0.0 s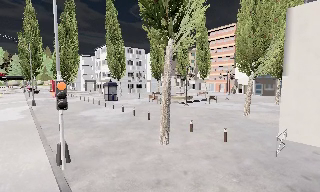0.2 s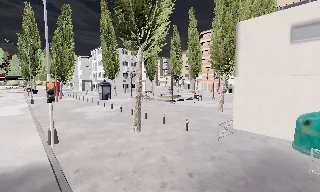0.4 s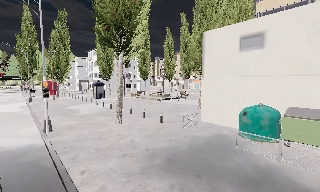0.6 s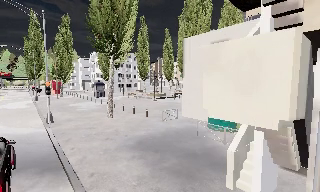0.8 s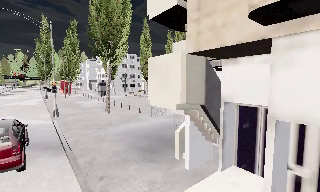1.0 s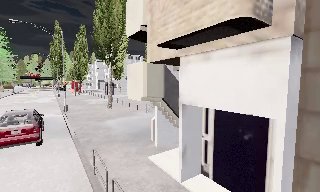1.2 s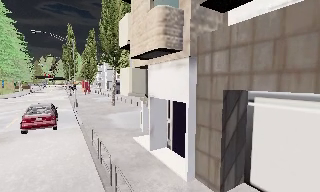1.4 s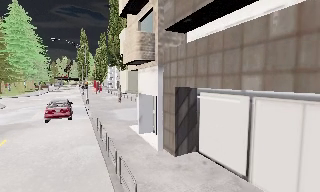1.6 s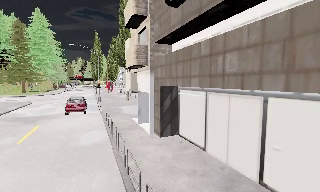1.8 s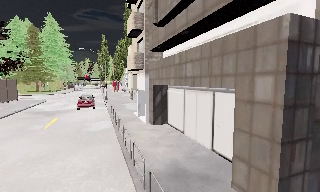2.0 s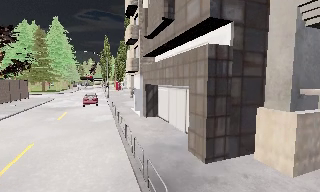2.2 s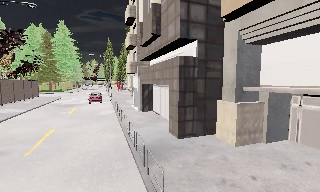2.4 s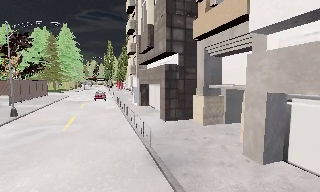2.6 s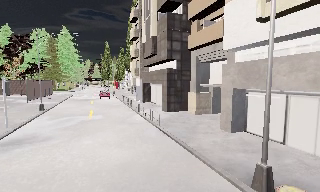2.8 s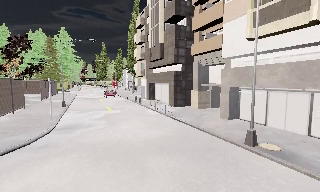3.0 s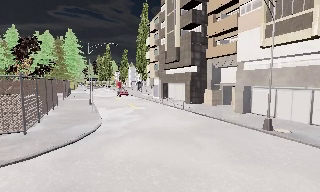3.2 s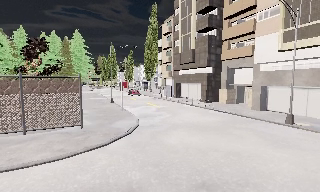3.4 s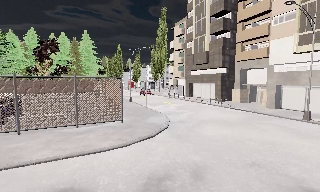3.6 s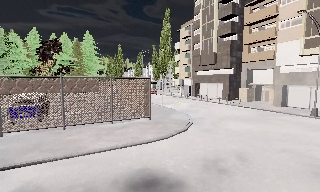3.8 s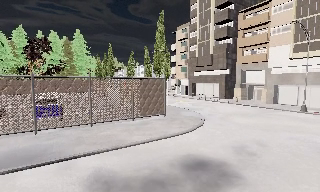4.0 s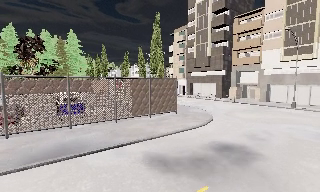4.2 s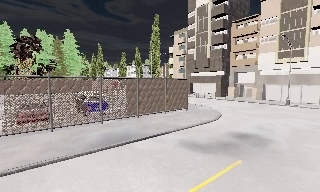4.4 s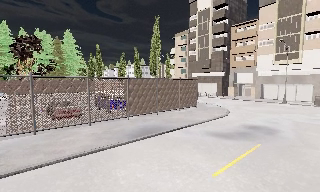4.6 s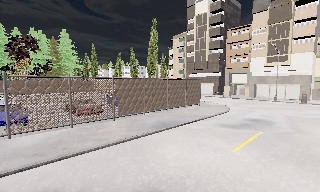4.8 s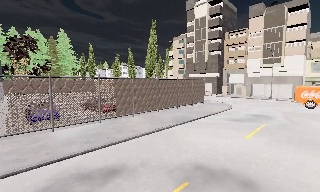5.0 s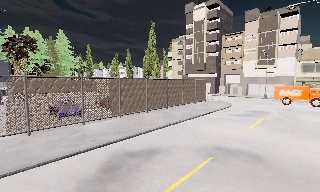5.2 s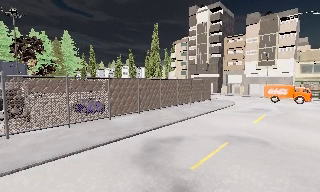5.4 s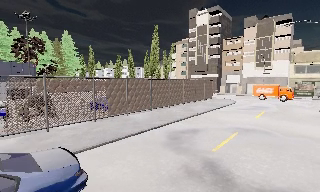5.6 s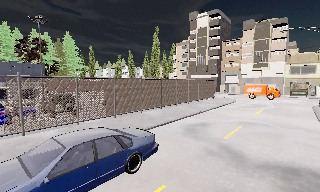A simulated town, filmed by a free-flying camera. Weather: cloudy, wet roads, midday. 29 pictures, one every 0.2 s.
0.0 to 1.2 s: The camera travels backward and to its right, about 14 m, so what stands in front gets smaller.
1.2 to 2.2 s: The camera pans to its left, which is counterclockwise from overhead, by about 10 degrees. It travels backward and to its right, about 12 m, so what stands in front gets smaller.
2.2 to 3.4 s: The camera travels backward and to its left, about 17 m, so what stands in front gets smaller.
3.4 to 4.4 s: The camera pans to its right, which is clockwise from overhead, by about 15 degrees. It travels to its left and backward, about 12 m, so close, fixed things drift to the right.
4.4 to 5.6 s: The camera travels backward and to its left, about 12 m, so what stands in front gets smaller.
The film runs backward here.
